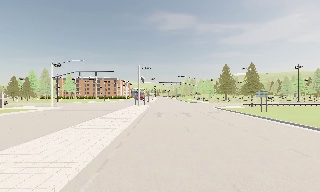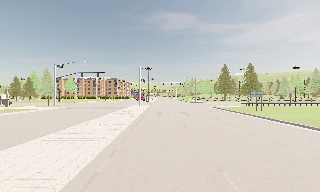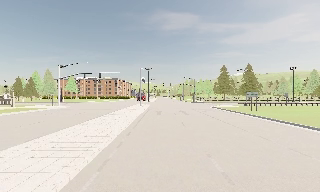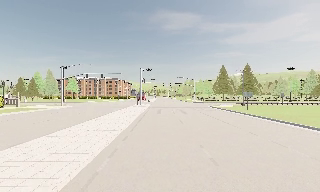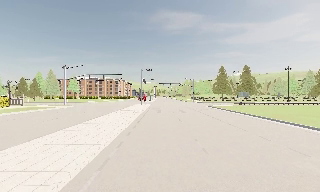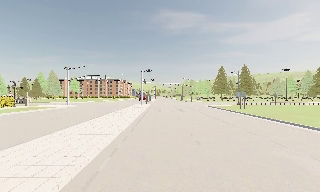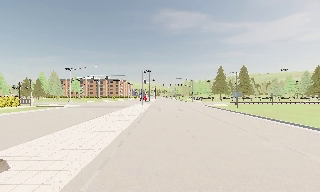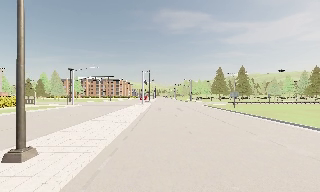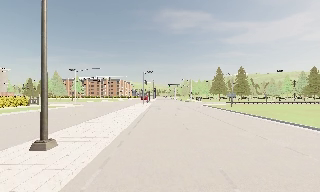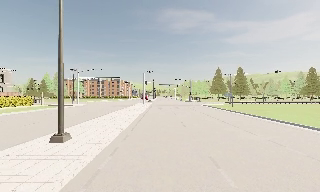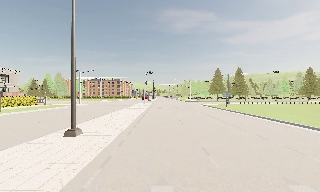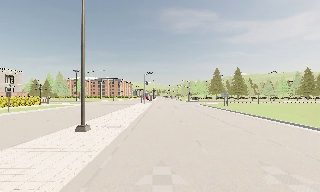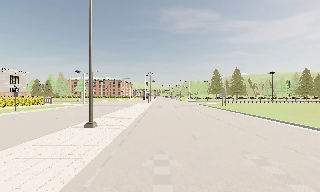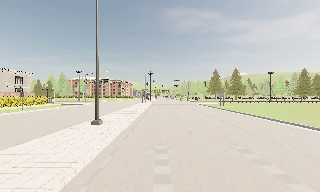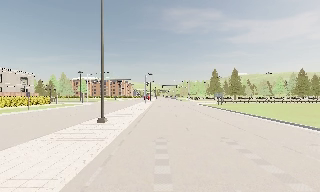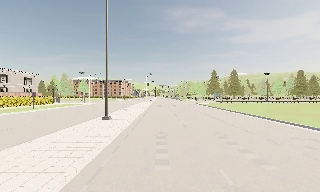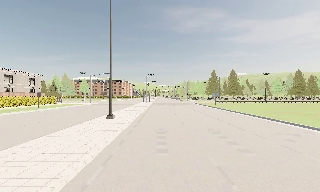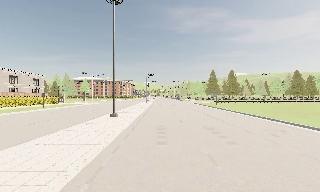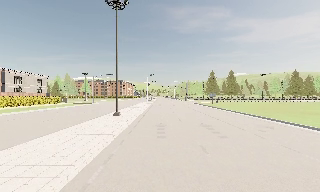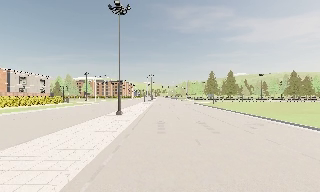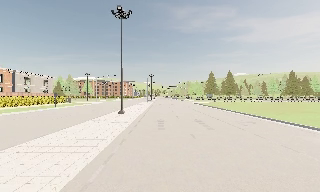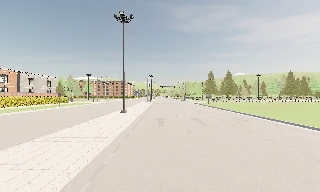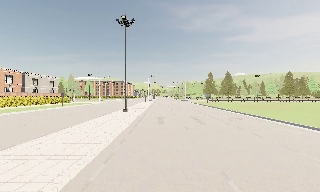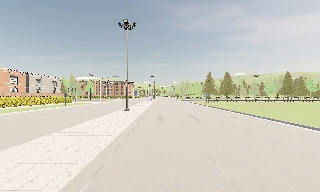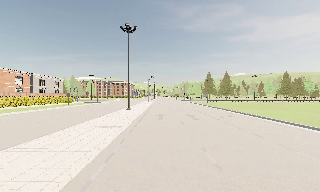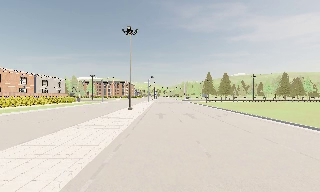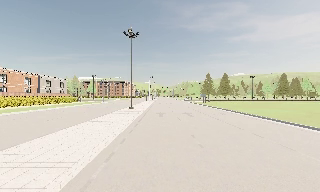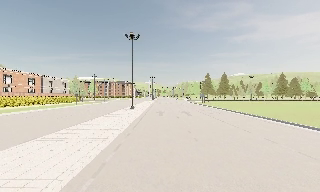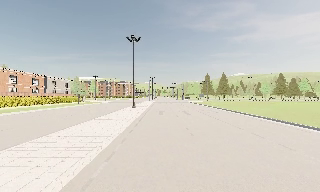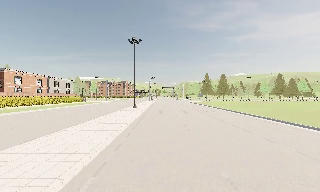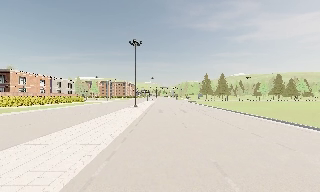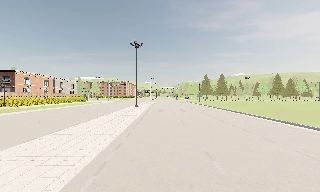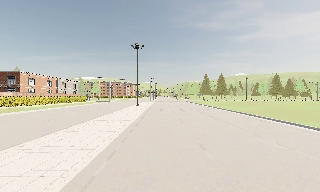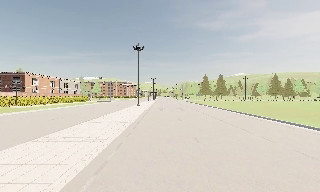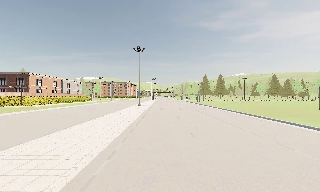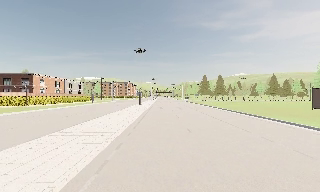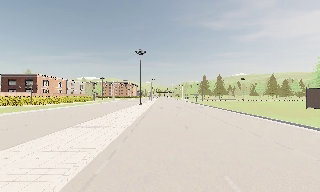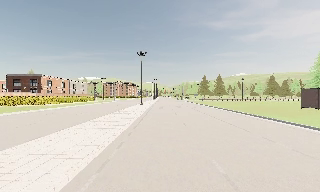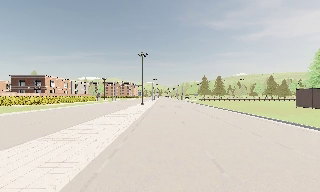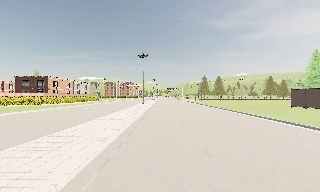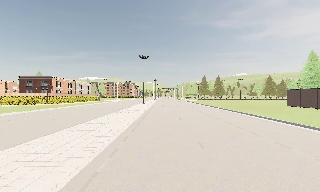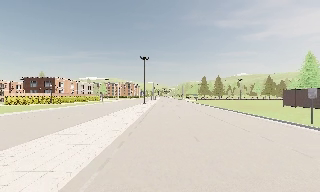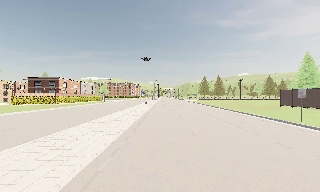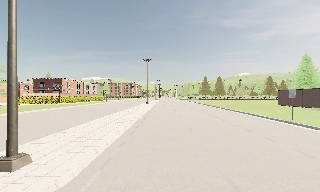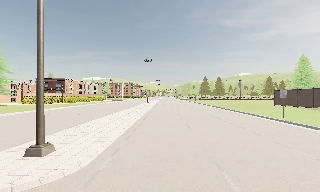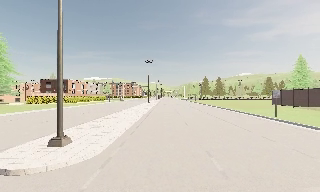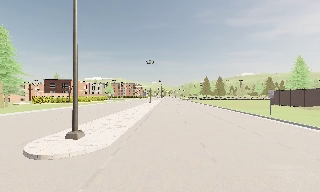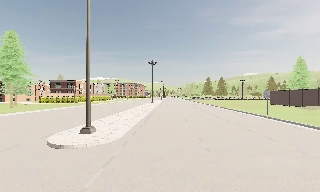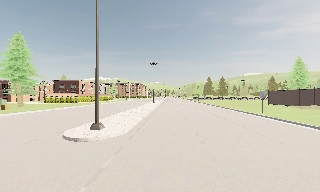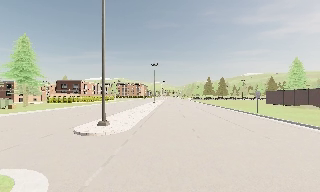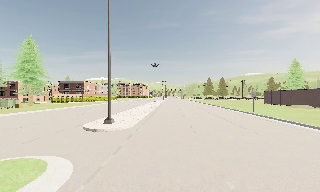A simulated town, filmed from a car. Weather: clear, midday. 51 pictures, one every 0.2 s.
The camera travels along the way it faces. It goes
backward.
0.0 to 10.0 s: The camera travels backward, about 50 m, so what stands in front gets smaller.
The film runs backward here.
